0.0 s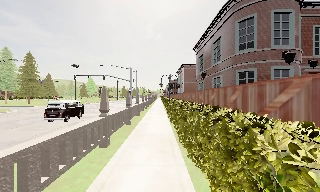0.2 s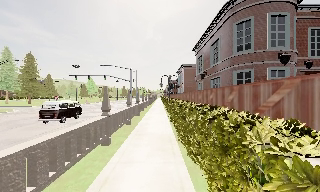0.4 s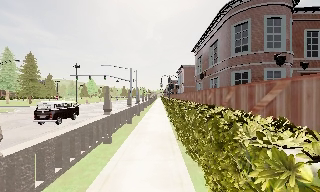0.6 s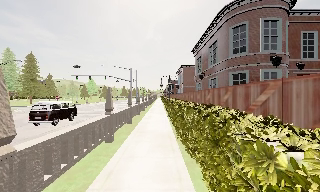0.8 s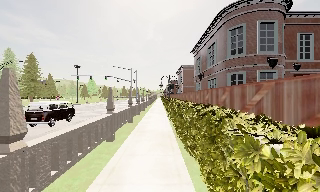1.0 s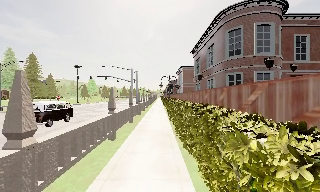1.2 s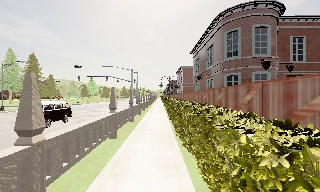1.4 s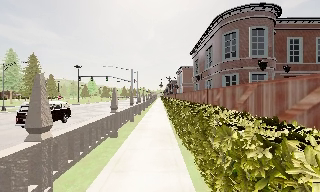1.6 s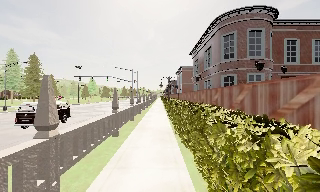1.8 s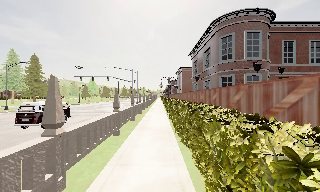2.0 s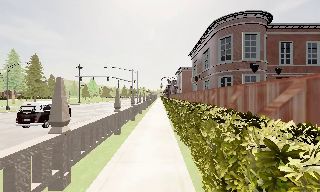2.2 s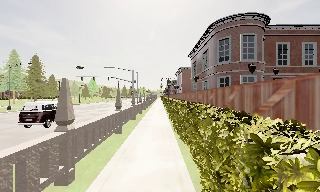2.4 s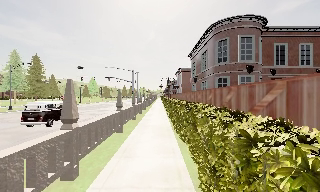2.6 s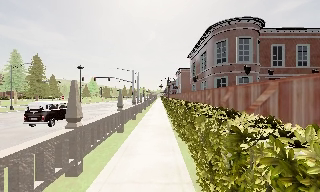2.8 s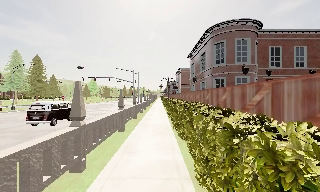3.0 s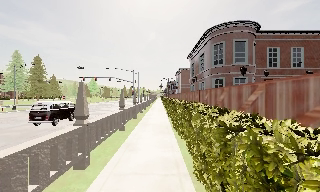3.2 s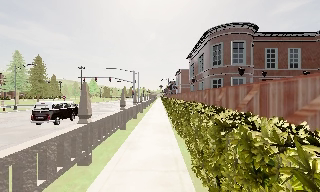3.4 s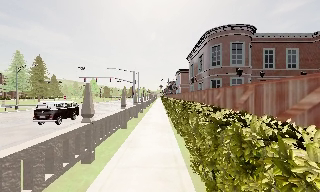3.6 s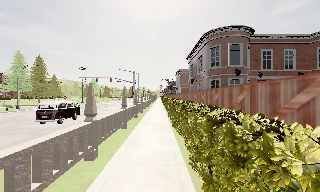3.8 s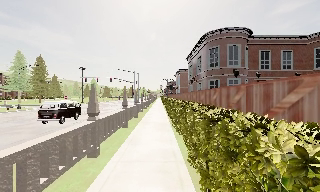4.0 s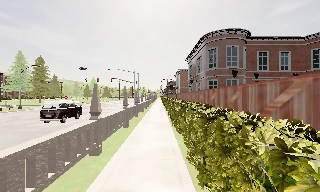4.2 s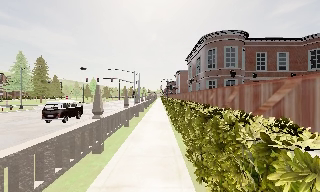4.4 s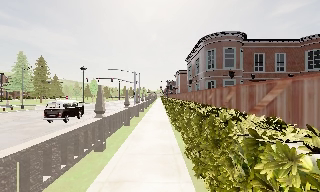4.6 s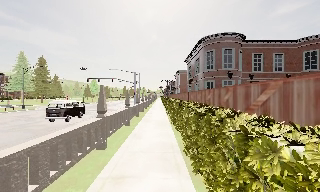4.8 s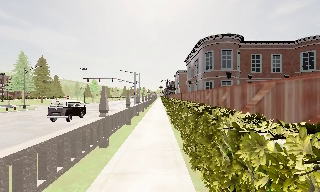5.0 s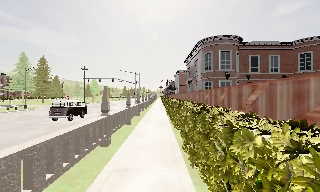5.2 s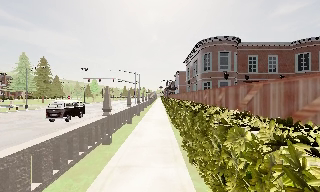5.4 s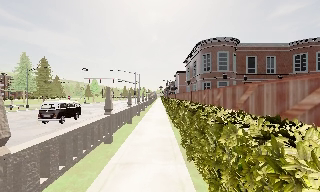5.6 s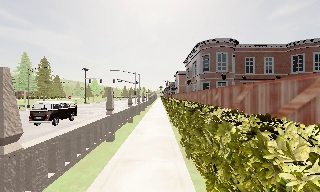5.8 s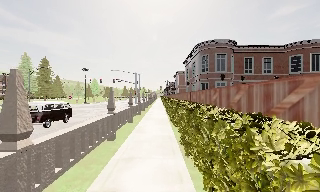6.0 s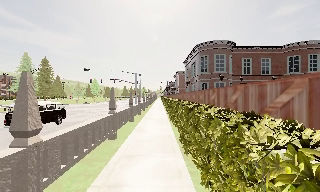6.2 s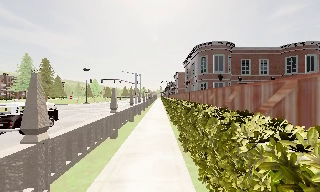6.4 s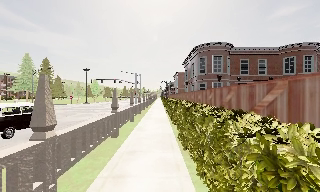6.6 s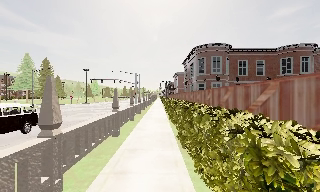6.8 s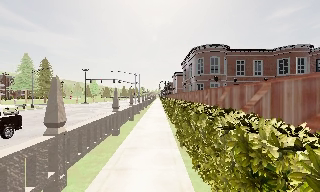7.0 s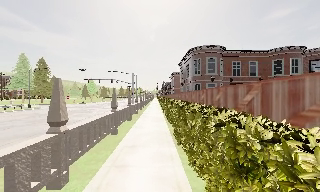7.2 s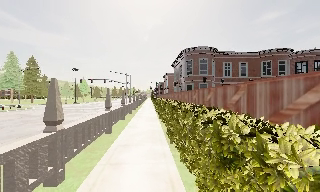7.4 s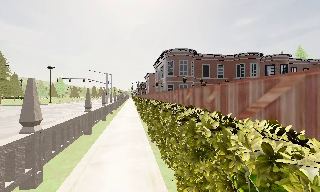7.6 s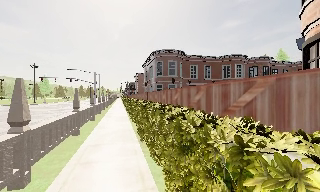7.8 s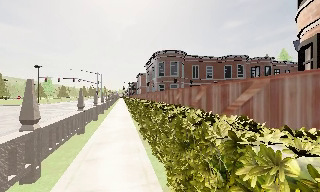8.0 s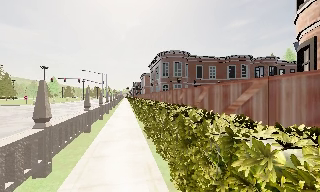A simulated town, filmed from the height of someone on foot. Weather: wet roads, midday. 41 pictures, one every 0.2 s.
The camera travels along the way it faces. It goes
backward.
0.0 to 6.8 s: The camera travels backward, about 8 m, so what stands in front gets smaller.
6.8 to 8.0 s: The camera pans to its right, which is clockwise from overhead, by about 10 degrees. It travels backward, about 1.5 m, so what stands in front gets smaller.
The film runs backward here.
